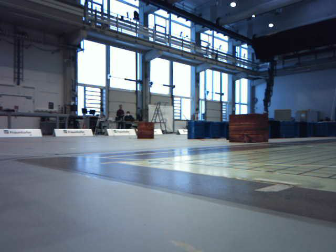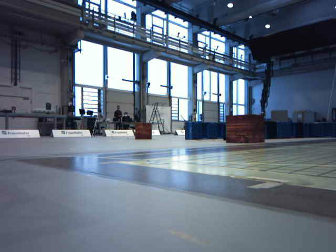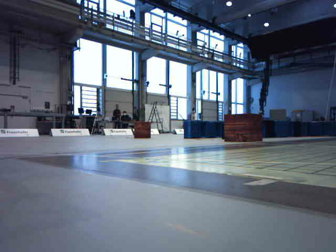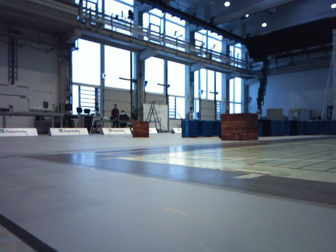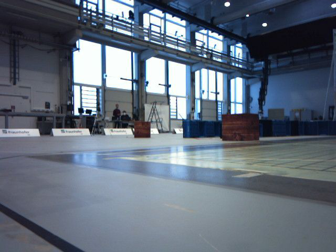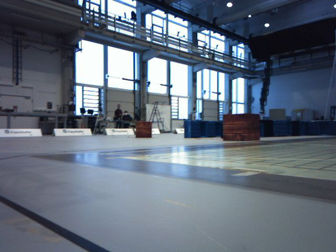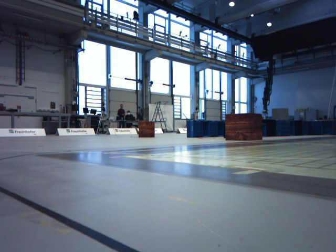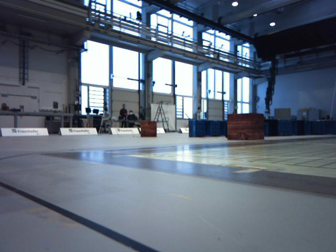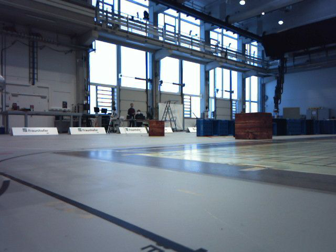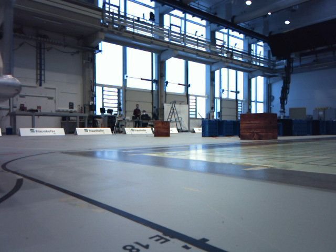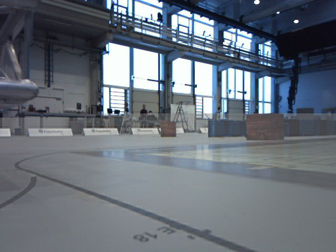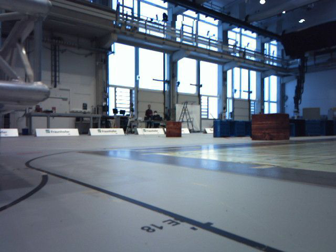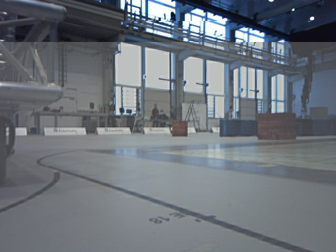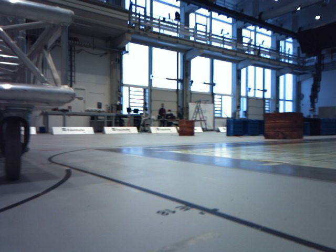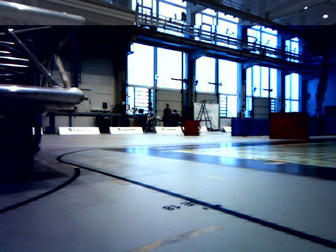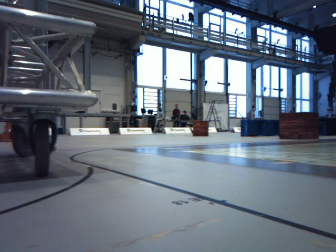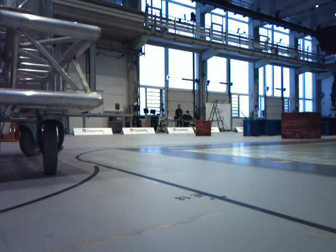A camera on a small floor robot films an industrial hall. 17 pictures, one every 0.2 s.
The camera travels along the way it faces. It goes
backward.
0.0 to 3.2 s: The camera swings to its left by about 15 degrees, and the scene slides to the right. It travels backward, about 0.6 m, so what stands in front gets smaller.
The film runs backward here.
